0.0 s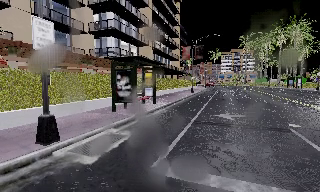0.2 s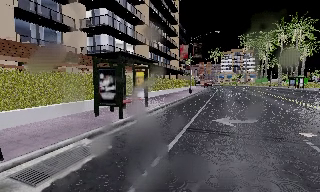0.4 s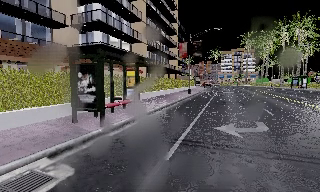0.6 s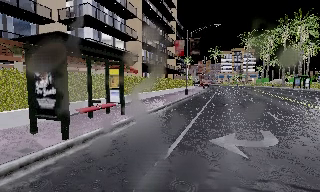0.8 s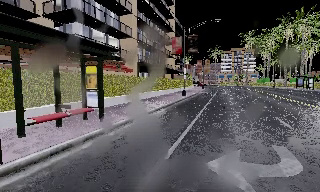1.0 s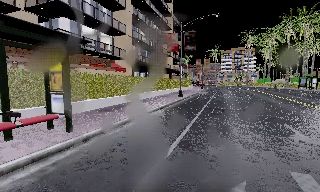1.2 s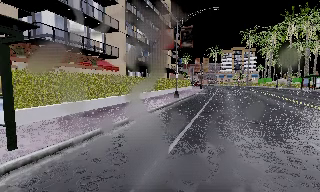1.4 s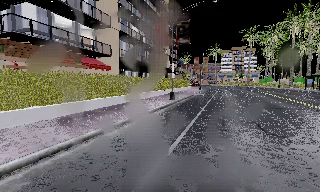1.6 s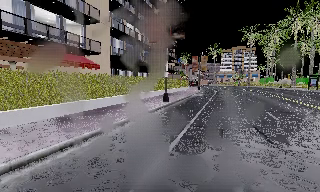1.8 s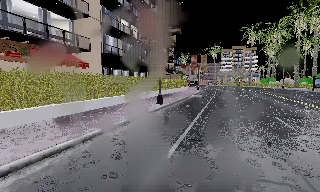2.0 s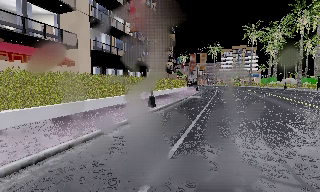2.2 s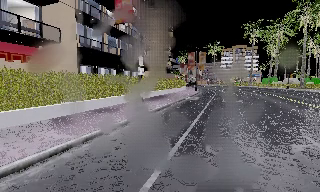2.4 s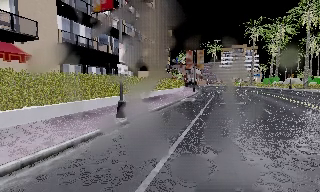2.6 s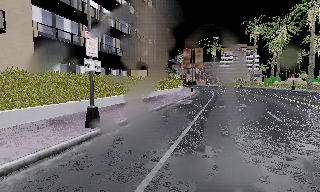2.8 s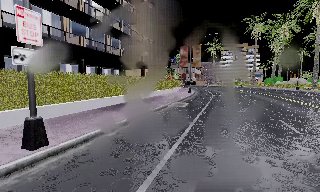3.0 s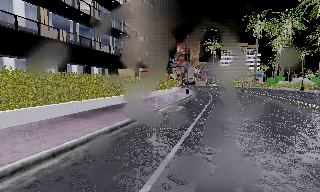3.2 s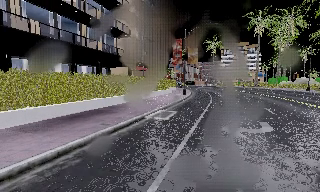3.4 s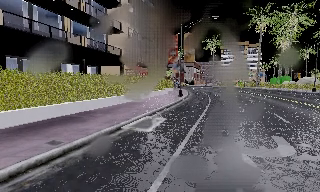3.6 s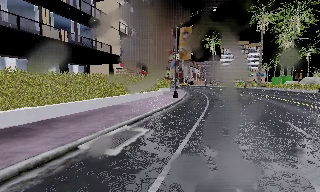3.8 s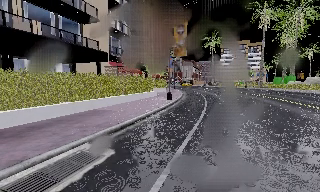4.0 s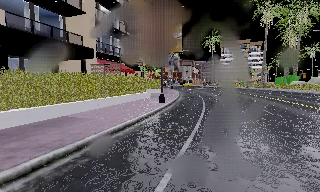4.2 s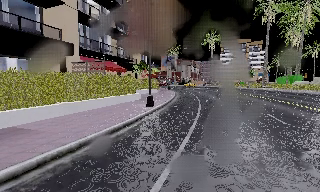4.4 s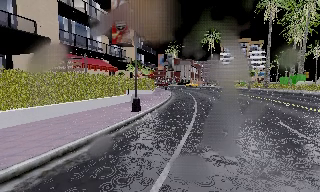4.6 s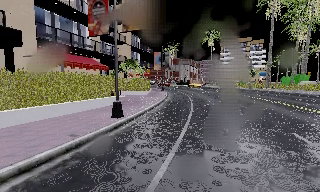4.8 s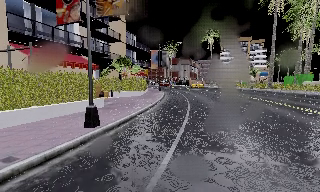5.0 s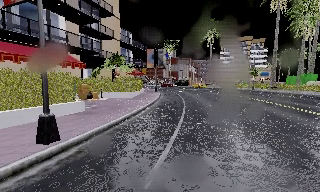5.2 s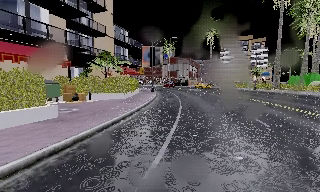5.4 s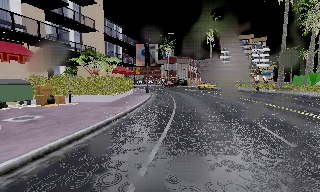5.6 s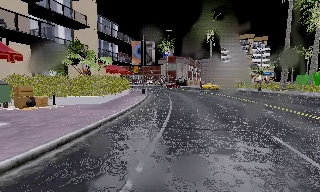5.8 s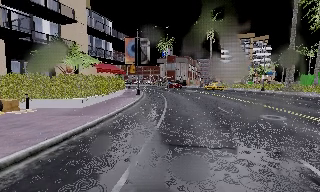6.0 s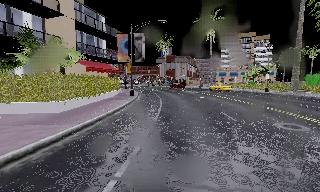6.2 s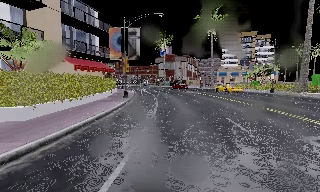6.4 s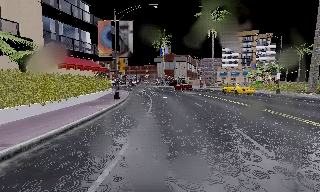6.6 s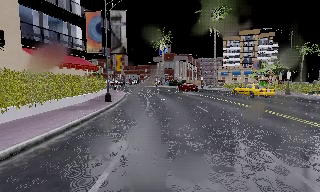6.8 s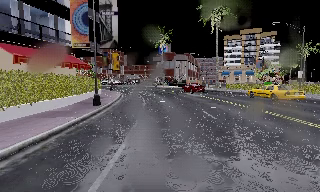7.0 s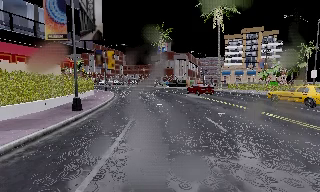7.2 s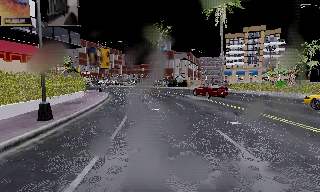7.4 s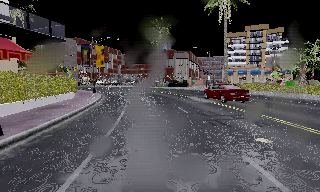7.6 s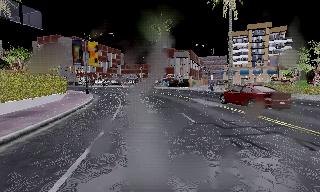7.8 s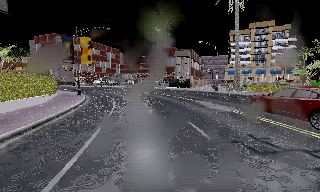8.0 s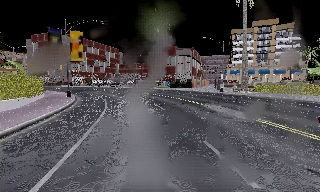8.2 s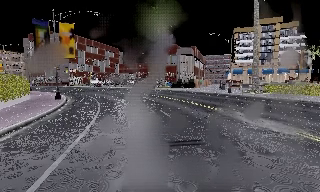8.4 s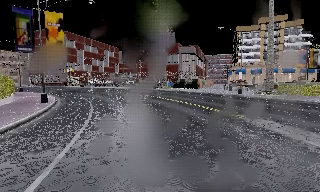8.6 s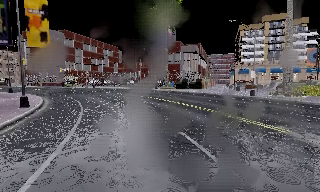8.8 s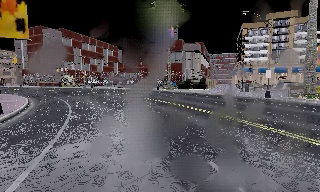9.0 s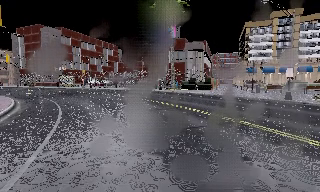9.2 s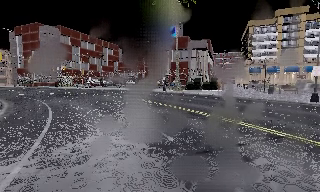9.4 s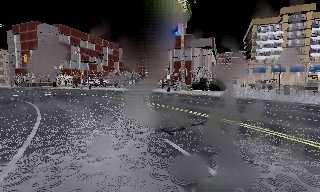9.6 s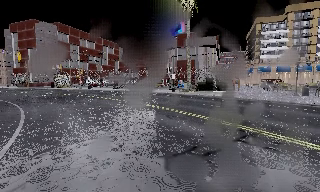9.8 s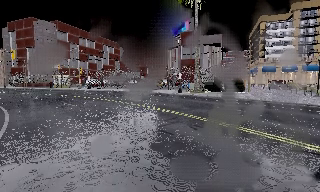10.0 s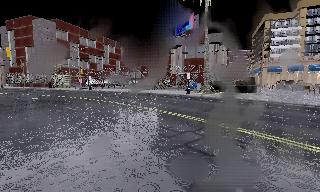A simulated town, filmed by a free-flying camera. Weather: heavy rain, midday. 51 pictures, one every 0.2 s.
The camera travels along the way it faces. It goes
forward.
0.0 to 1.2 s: The camera travels forward and to its right, about 8 m, so what stands in front looms larger.
1.2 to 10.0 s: The camera travels forward, about 75 m, so what stands in front looms larger.
The film runs backward here.
